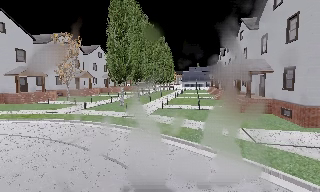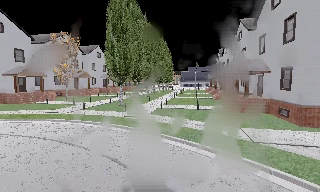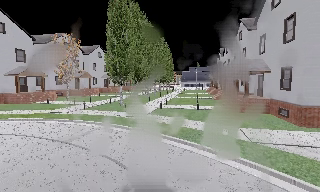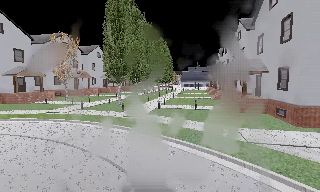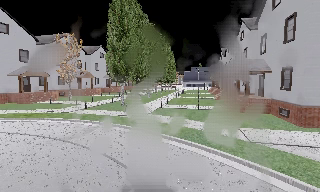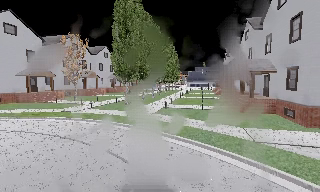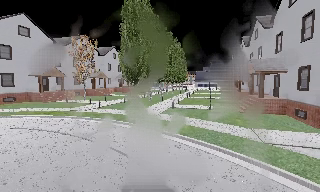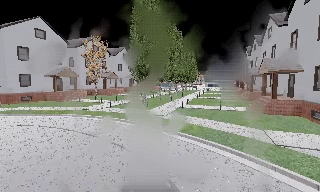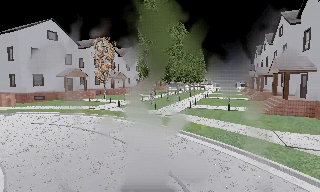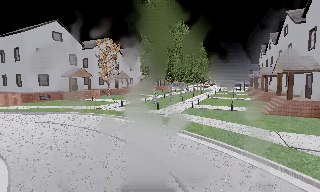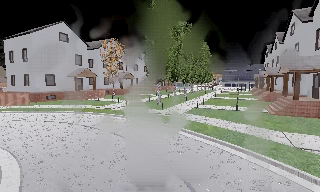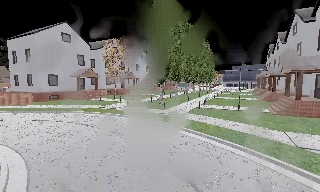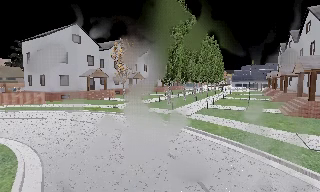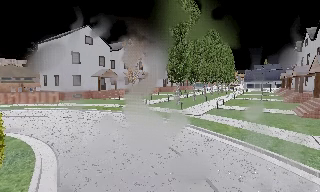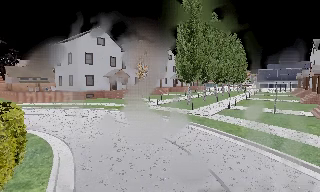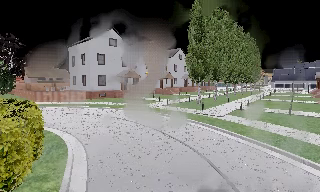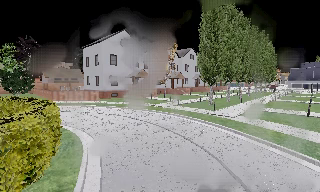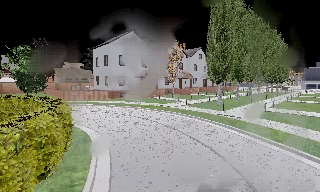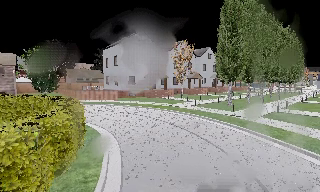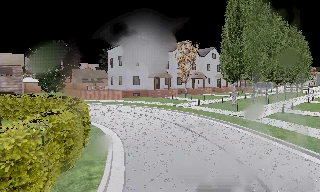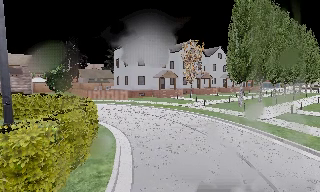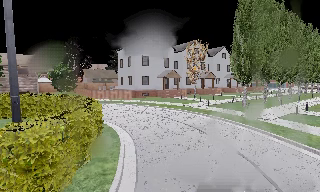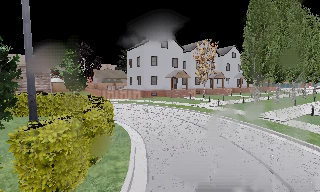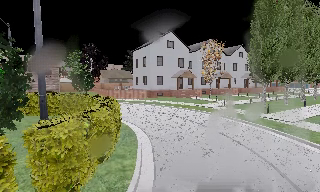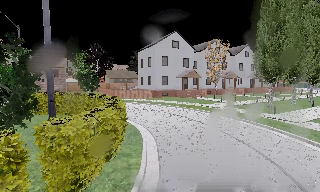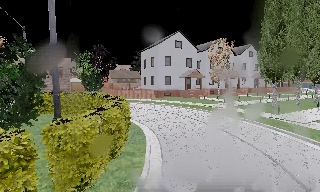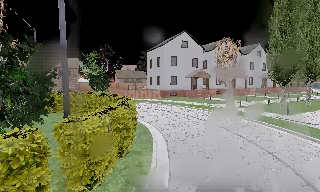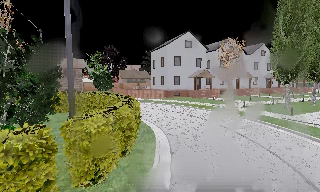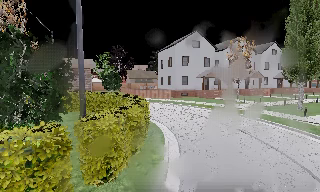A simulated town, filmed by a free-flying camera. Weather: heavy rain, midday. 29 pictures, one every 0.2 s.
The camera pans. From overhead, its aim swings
counterclockwise.
The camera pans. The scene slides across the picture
to the right.
0.0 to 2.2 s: The scene slides to the right, as the camera pans about 15 degrees to its left. It travels backward, about 1 m, so what stands in front gets smaller.
2.2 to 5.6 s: The camera swings to its left by about 40 degrees, and the scene slides to the right. It travels backward and to its left, about 1.5 m.
The film runs backward here.
